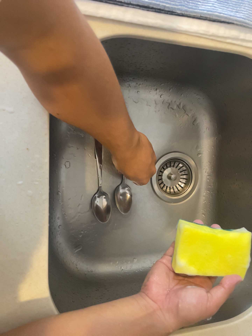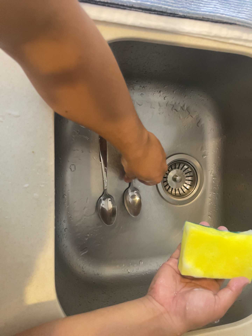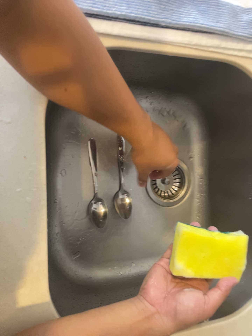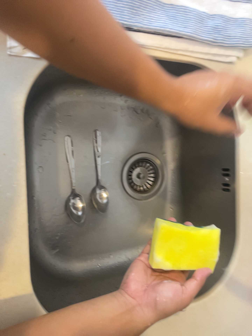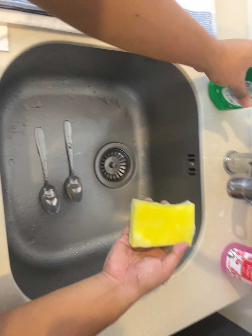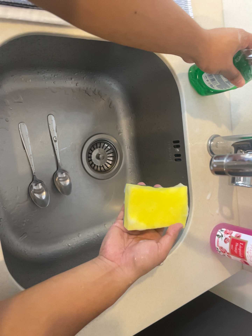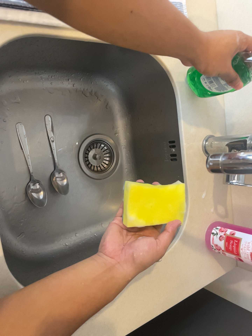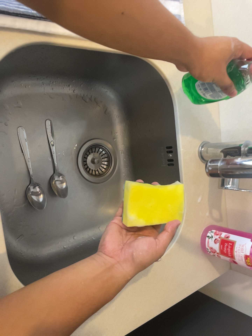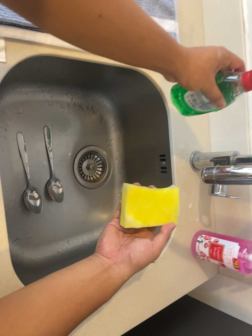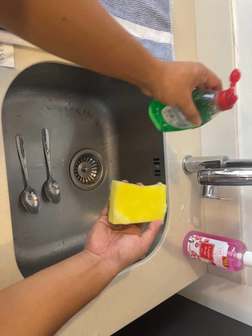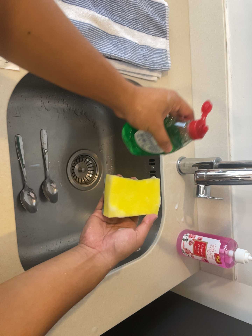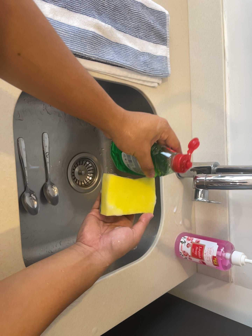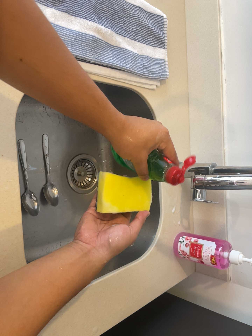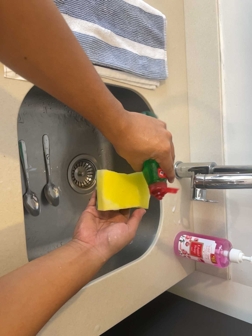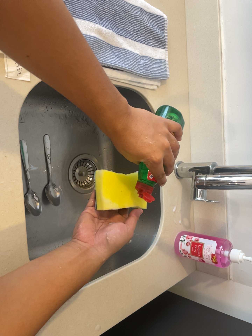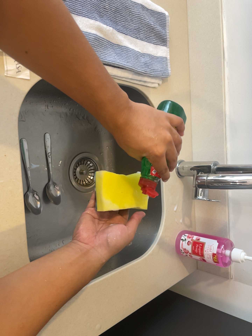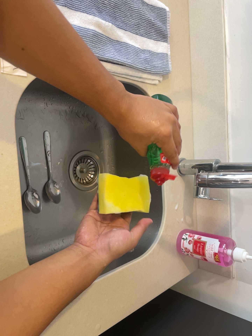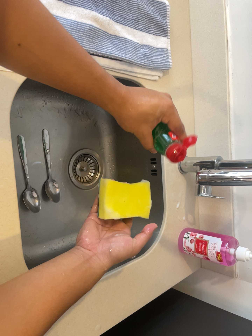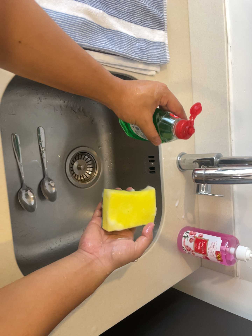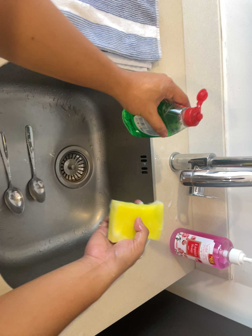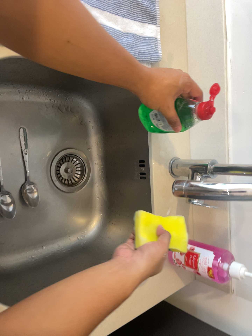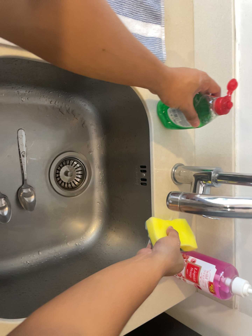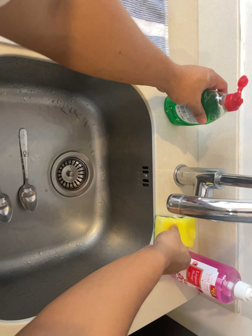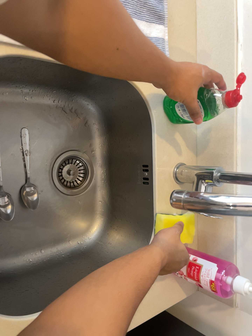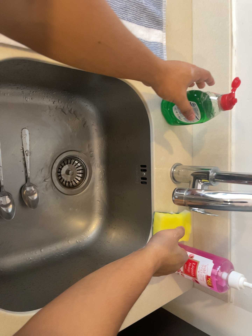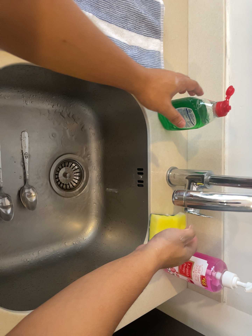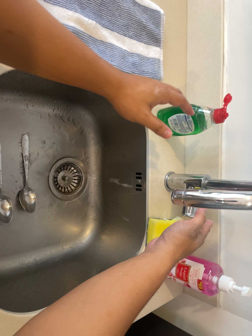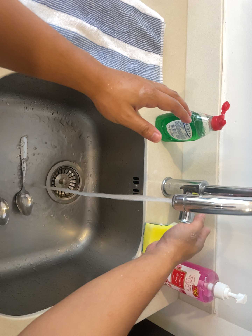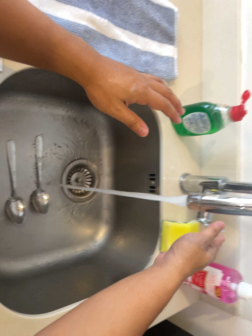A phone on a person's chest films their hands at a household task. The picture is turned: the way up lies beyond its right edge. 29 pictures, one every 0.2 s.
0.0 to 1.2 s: The scene slides to the left, as the camera pans about 15 degrees to its right. It travels backward, about 8 cm, so what stands in front gets smaller. It rolls about its line of sight by about 10 degrees, and the scene rotates counterclockwise.
1.2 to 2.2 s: The camera pans to its right by about 10 degrees. It travels backward and to its left, about 12 cm, so what stands in front gets smaller.
2.2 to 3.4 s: The camera shifts only a little, or ends up much as it began.
3.4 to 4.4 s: The camera travels forward and to its right, about 12 cm, so what stands in front looms larger.
4.4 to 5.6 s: The camera shifts only a little, or ends up much as it began.
The film runs backward here.
